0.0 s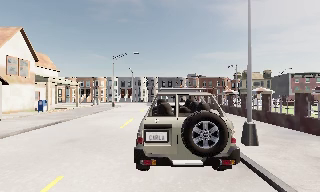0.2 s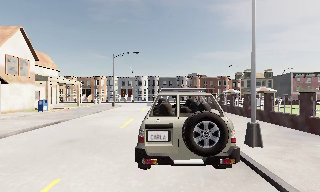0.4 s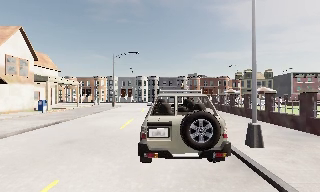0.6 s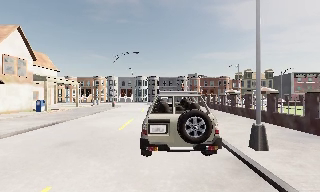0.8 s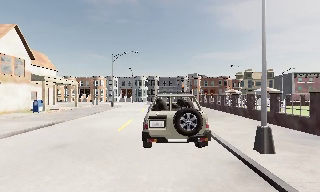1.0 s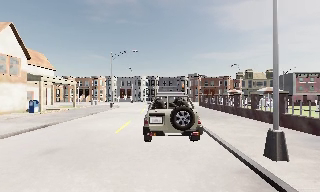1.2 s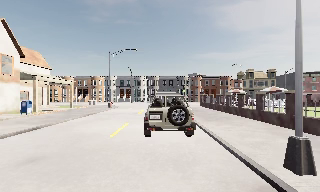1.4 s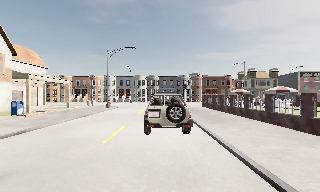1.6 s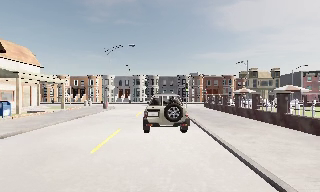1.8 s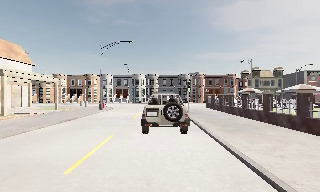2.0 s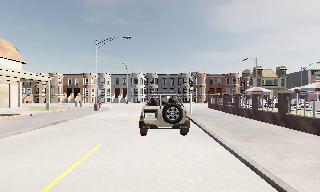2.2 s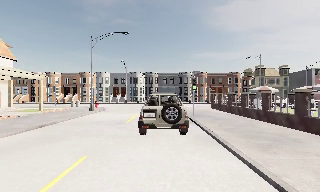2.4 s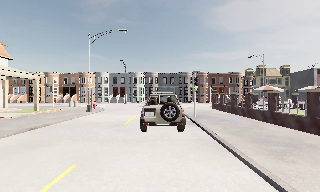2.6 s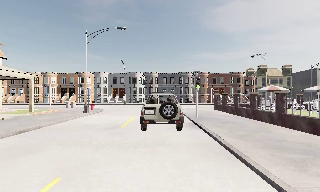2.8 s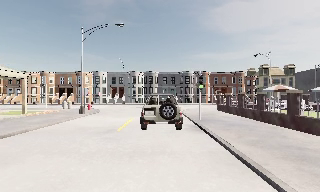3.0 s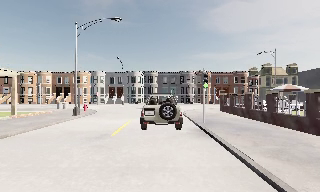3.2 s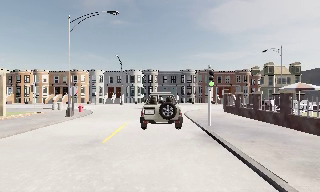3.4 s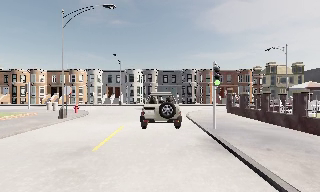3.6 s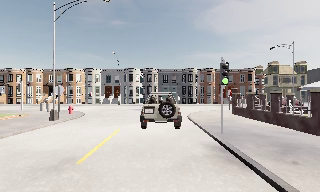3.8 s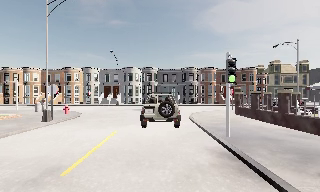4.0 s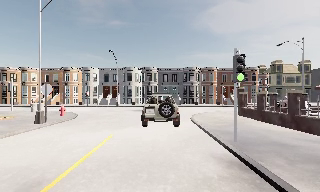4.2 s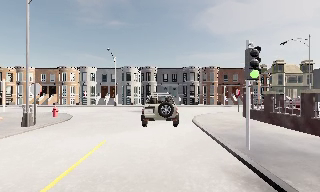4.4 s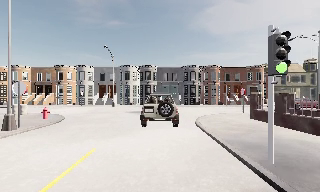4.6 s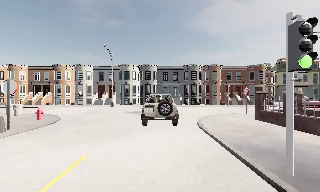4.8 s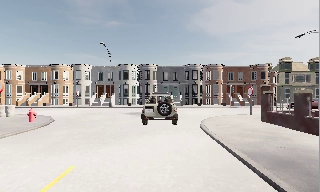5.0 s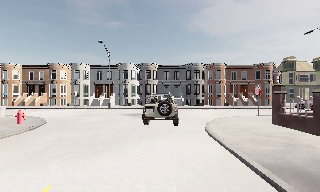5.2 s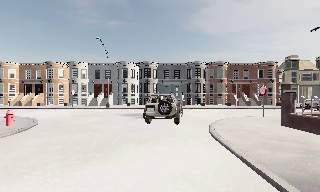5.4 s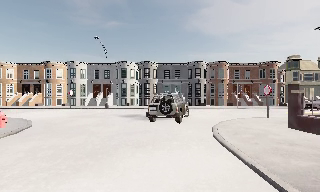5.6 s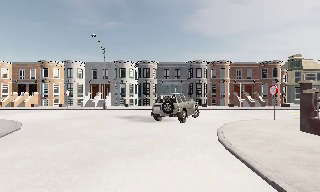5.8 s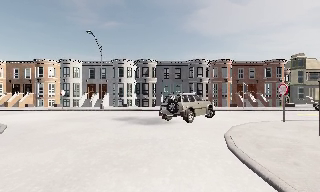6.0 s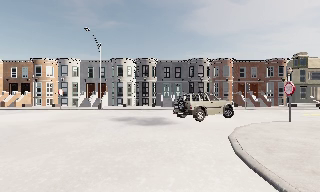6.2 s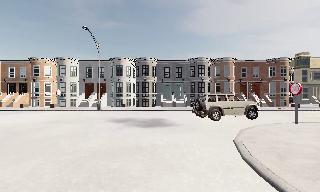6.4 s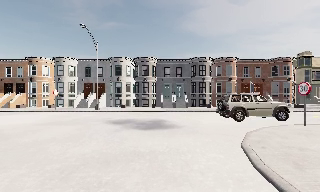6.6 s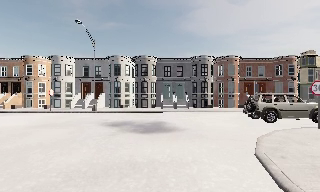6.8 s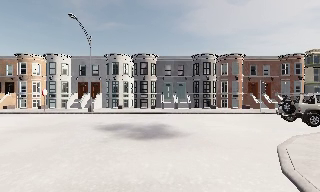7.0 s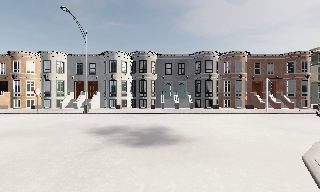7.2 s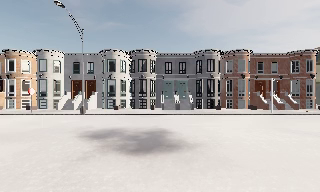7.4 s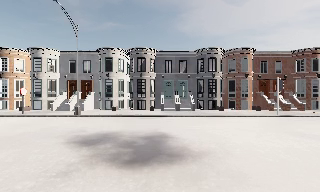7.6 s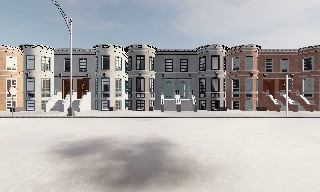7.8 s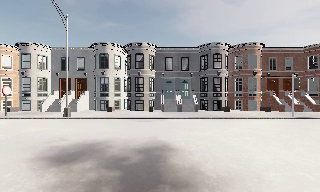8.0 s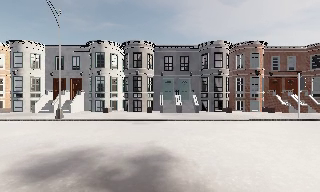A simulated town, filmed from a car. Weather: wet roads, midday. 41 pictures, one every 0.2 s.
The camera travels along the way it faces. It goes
forward.
0.0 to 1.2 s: The camera travels forward, about 2 m, so what stands in front looms larger. It gains speed.
1.2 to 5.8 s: The camera travels forward, about 19 m, so what stands in front looms larger.
5.8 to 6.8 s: The camera travels forward, about 3 m, so what stands in front looms larger. It gains speed.
6.8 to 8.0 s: The camera travels forward, about 4.5 m, so what stands in front looms larger.
The film runs forward here.
